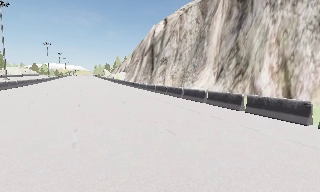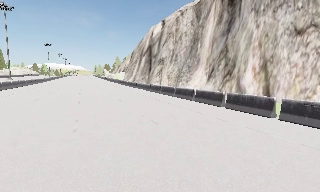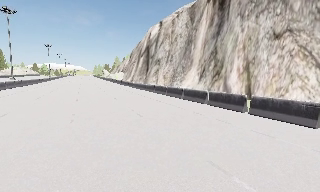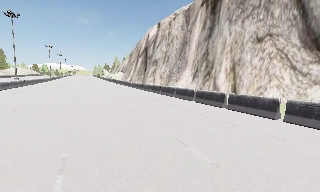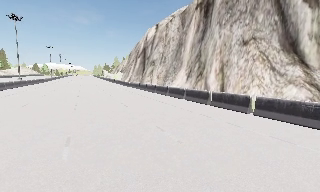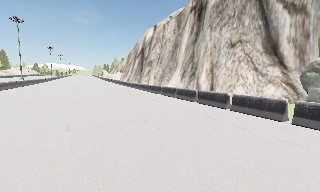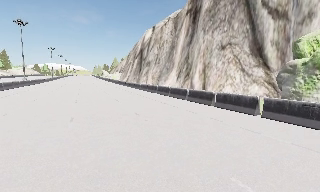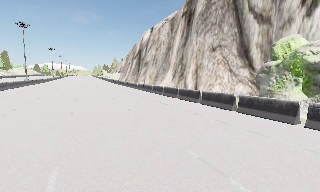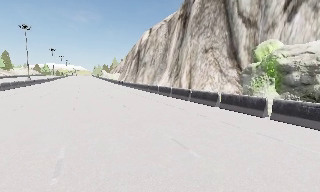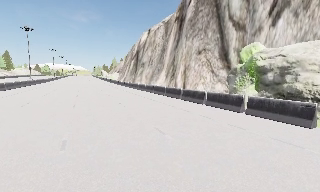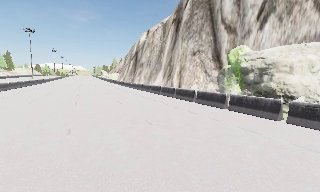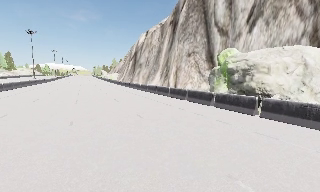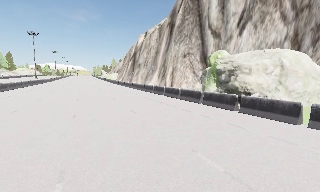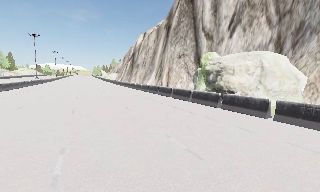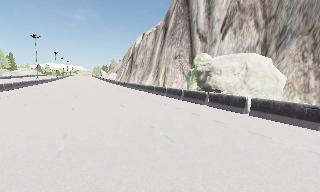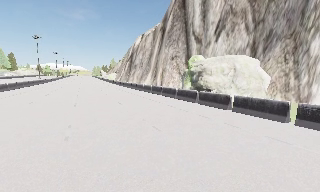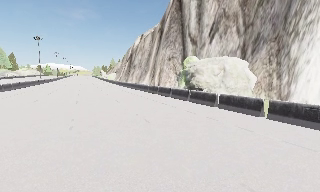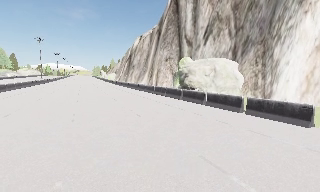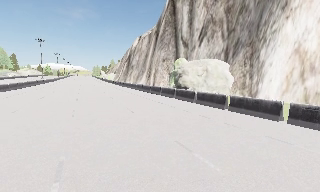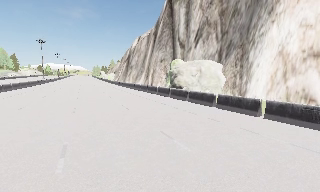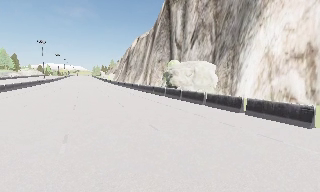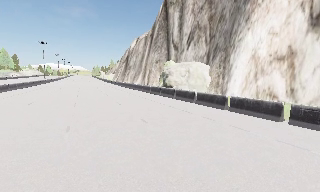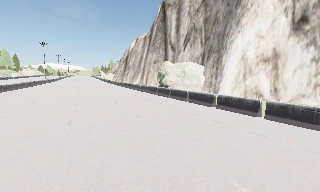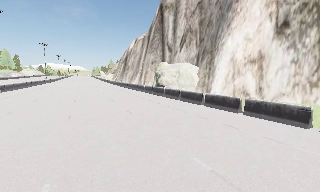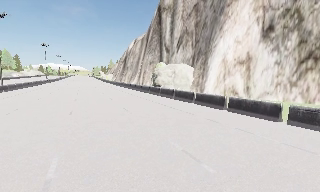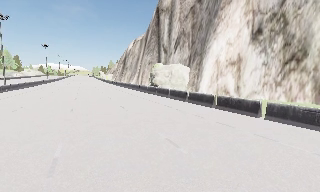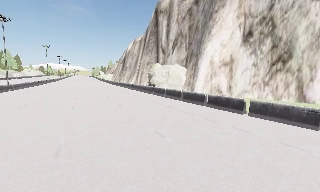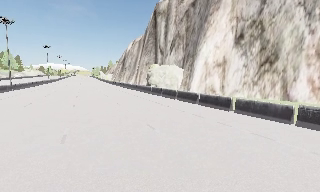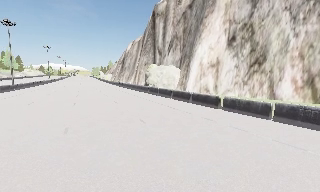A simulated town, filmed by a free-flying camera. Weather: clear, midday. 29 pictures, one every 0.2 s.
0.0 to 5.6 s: The camera travels backward and to its right, about 40 m, so what stands in front gets smaller.
The film runs backward here.
